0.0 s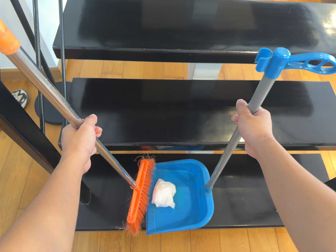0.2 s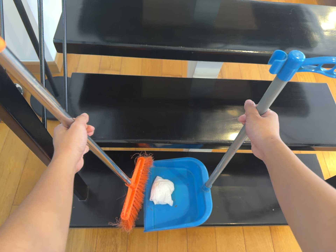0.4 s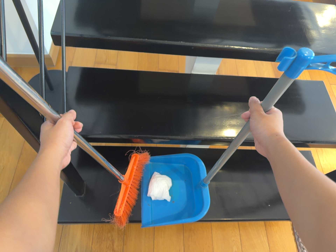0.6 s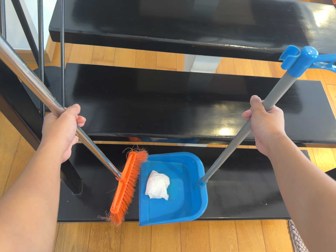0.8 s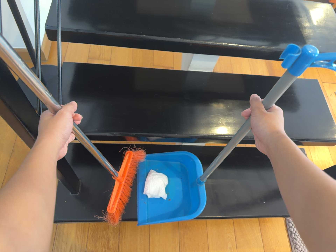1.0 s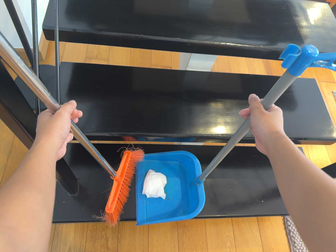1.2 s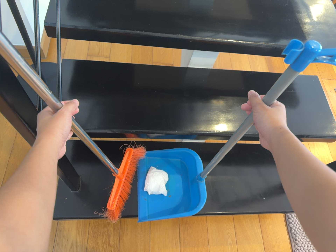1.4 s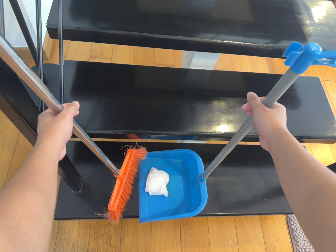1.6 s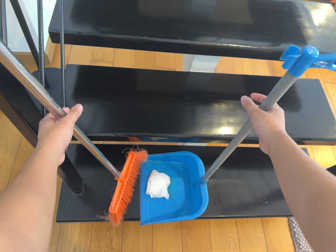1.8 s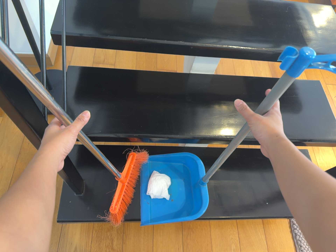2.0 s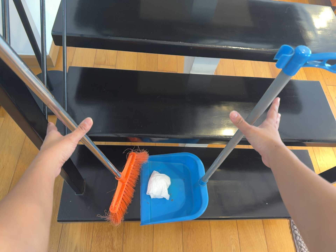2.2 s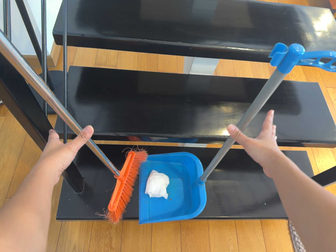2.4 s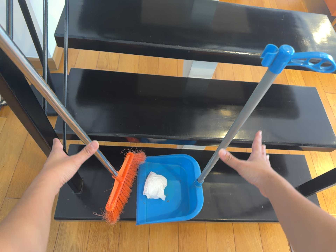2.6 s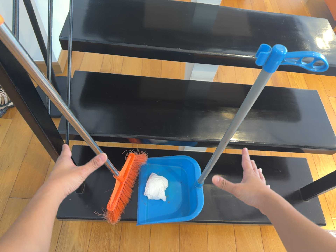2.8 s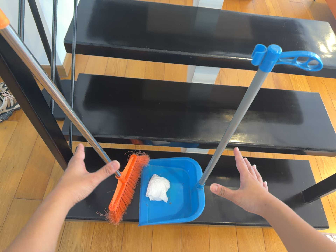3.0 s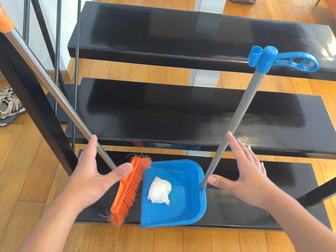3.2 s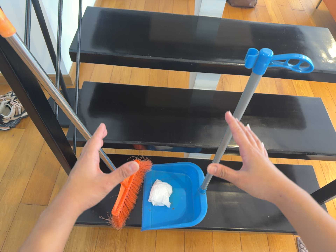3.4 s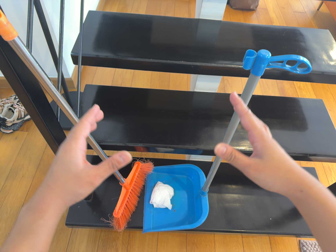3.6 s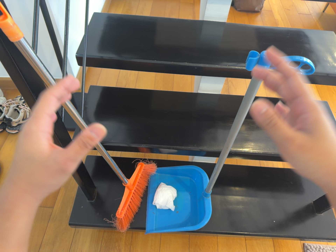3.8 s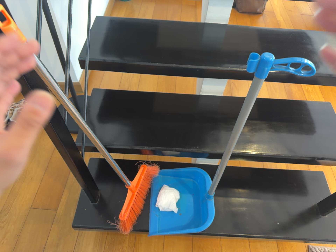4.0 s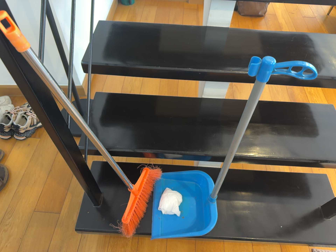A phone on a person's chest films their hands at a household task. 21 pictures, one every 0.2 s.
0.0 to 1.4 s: The camera travels to its left, about 7 cm.
1.4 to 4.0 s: The camera travels backward, to its right and toward the bottom of its view, about 14 cm, so what stands in front gets smaller. Its aim tips toward the top of its view by about 10 degrees.
The film runs forward here.
